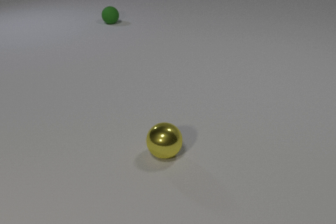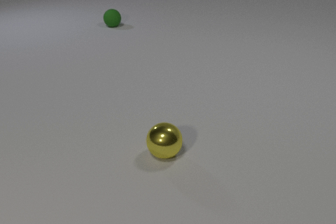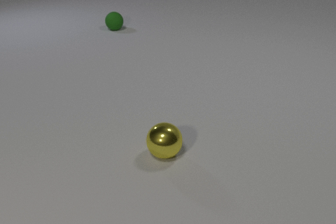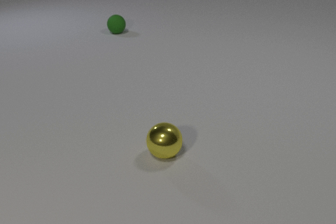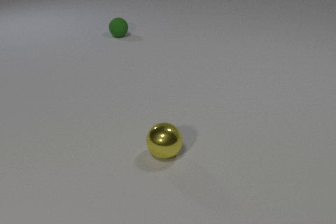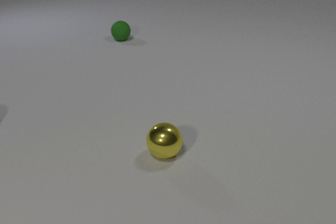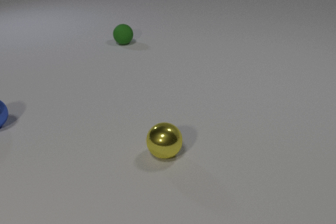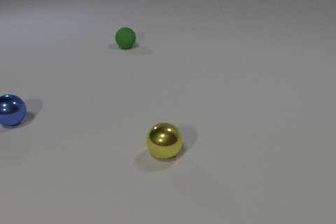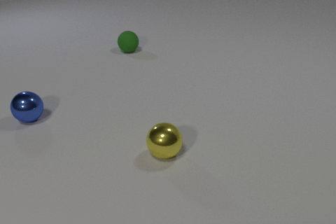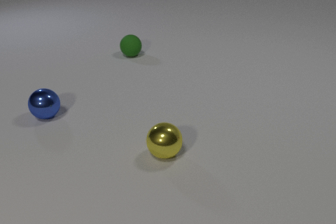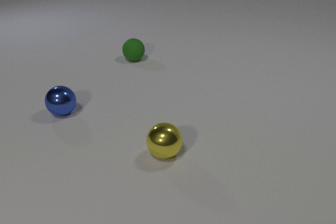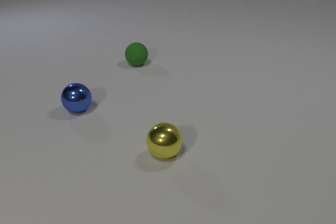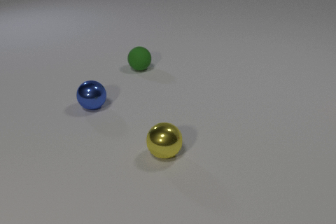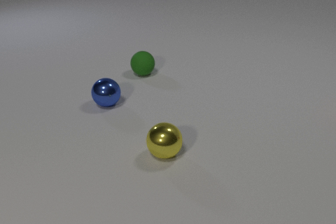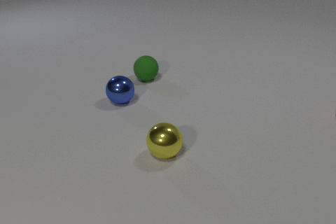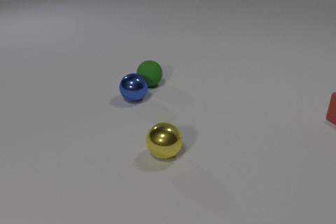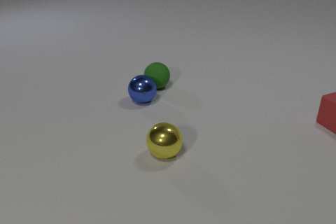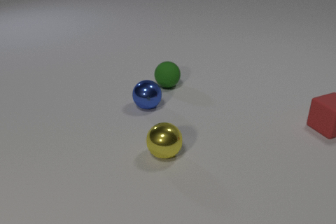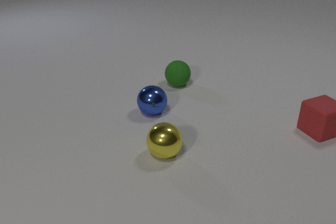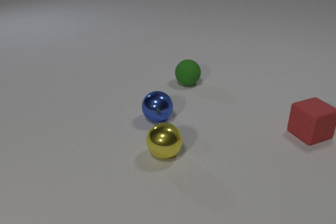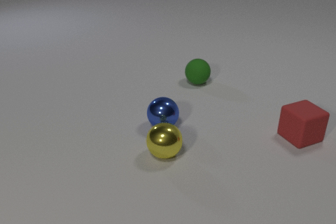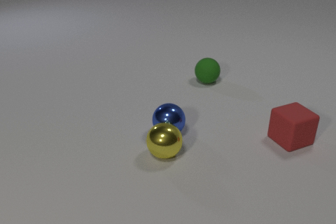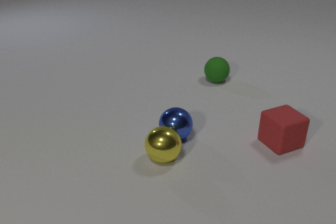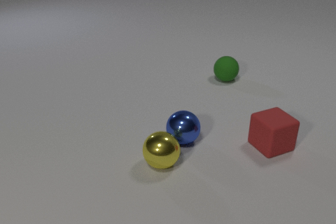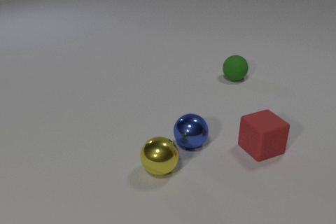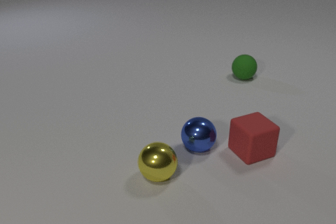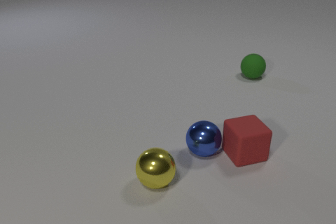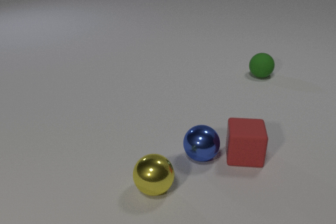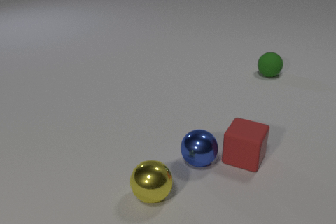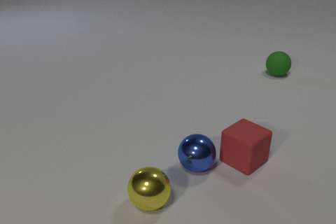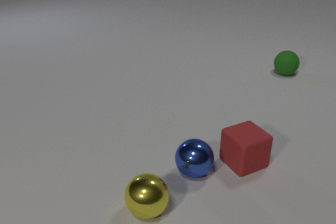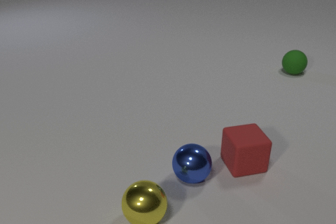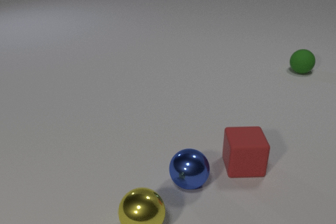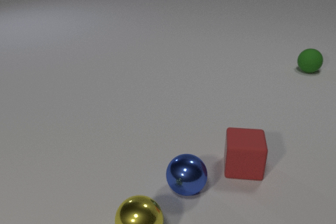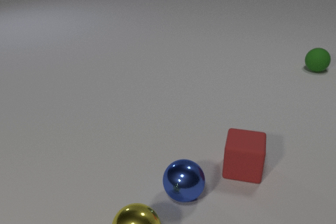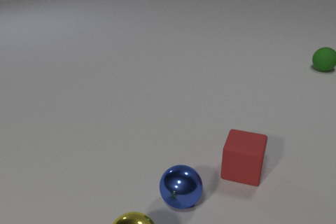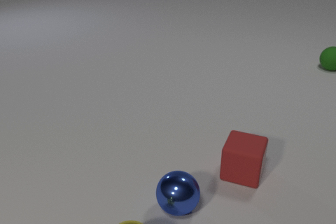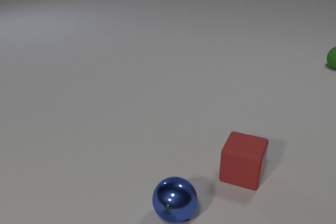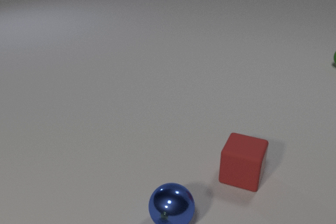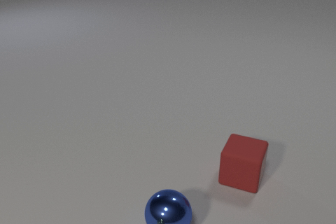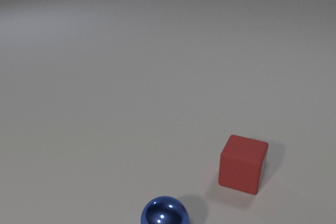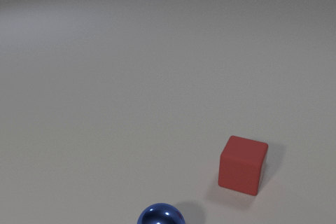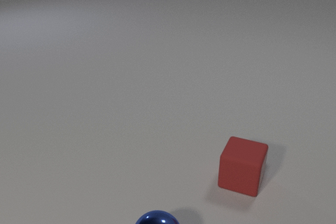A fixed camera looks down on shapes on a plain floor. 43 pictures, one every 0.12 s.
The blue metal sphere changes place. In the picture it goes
toward the camera.
The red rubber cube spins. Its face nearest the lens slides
to the left.
0.00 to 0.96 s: The blue metal sphere comes in at the left edge, rolls to the right. The green rubber sphere rolls toward the camera.
0.96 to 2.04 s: The blue metal sphere rolls to the right. The green rubber sphere rolls toward the camera and to the right. The red rubber cube comes in at the right edge, slides toward the camera and to the left. The blue metal sphere and the green rubber sphere collide.
2.04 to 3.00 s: The blue metal sphere rolls toward the camera and to the right. The green rubber sphere rolls to the right. The yellow metal sphere rolls toward the camera. The red rubber cube slides to the left and toward the camera. The blue metal sphere and the yellow metal sphere collide.
3.00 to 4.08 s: The blue metal sphere rolls toward the camera. The green rubber sphere rolls to the right and away from the camera. The yellow metal sphere rolls toward the camera. The red rubber cube slides toward the camera, spins so that its near face slides to the left, clockwise seen from above. The blue metal sphere and the red rubber cube collide.
4.08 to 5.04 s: The blue metal sphere rolls toward the camera. The green rubber sphere rolls to the right and away from the camera, leaves at the right edge. The yellow metal sphere rolls toward the camera, leaves at the bottom edge. The red rubber cube slides toward the camera.
What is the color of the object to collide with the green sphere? blue.
Are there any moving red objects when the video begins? no.
How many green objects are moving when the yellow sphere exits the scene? 1.
